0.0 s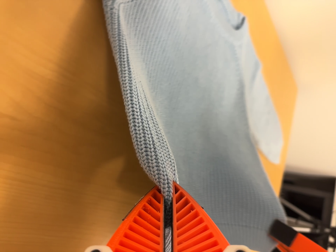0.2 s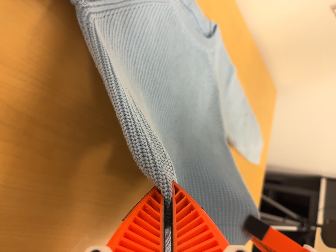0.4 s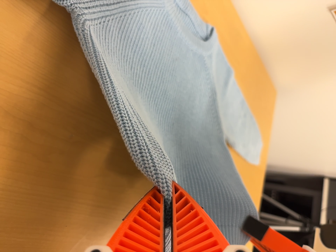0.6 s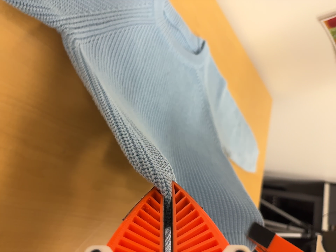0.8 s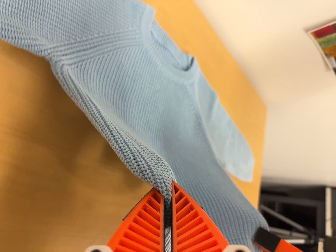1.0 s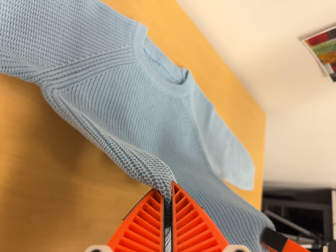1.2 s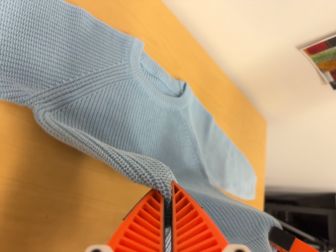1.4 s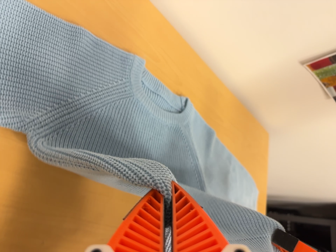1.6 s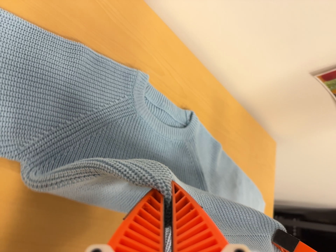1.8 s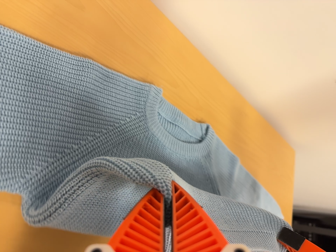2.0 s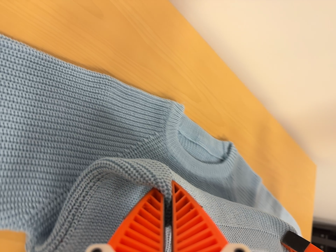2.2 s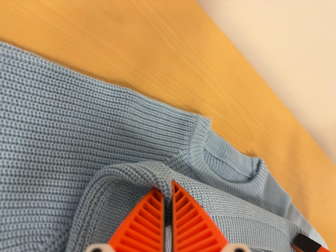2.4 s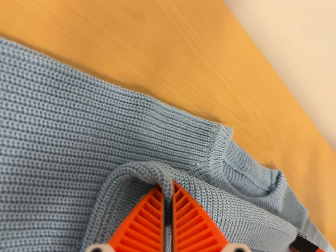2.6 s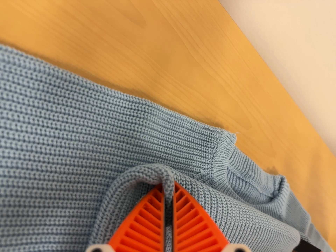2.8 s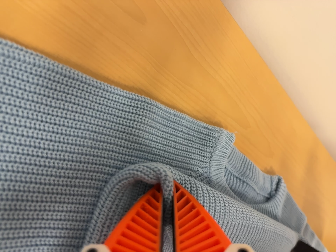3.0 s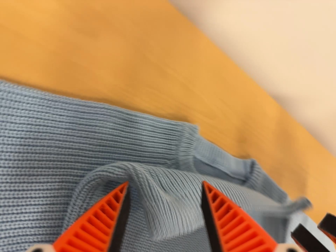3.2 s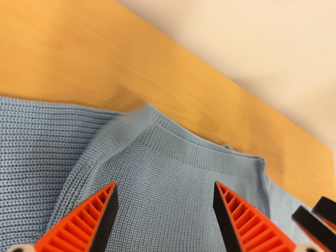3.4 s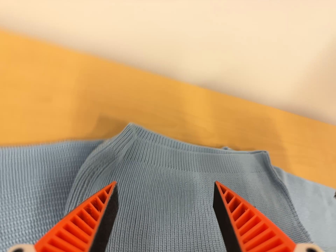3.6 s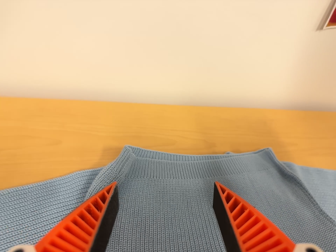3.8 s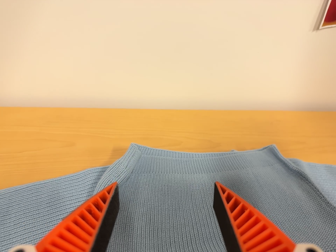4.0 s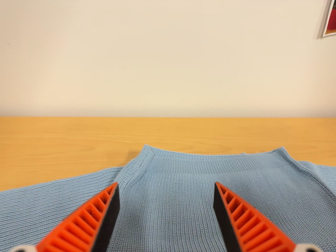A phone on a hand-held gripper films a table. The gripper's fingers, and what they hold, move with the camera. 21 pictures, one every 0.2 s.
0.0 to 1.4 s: The camera travels to its right, toward the top of its view and backward, about 14 cm, so close, fixed things drift to the left.
1.4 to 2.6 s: The scene slides to the right, as the camera pans about 10 degrees to its left. It travels forward and toward the top of its view, about 20 cm, so what stands in front looms larger.
2.6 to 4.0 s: The camera pans to its left by about 20 degrees. It travels to its right, backward and toward the bottom of its view, about 30 cm. Its aim tips toward the top of its view by about 30 degrees. It rolls about its line of sight by about 45 degrees, and the scene rotates counterclockwise.
The film runs forward here.
